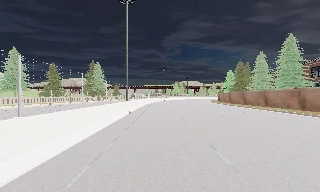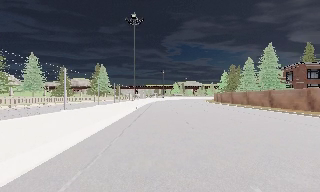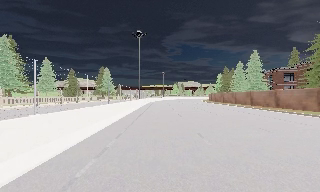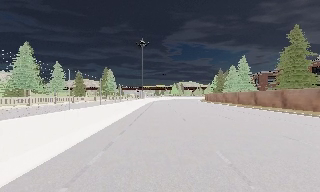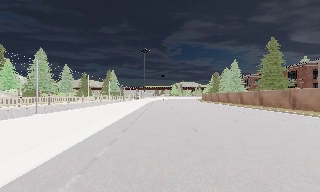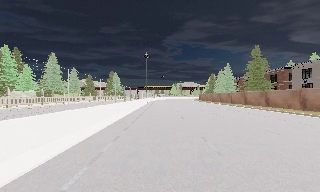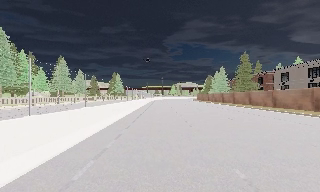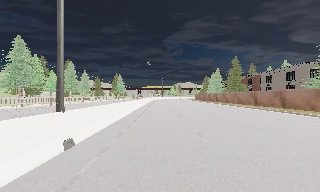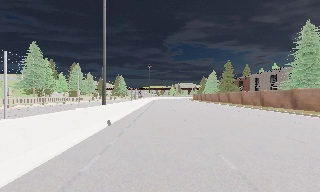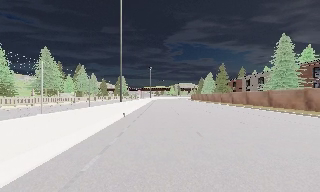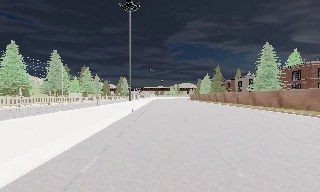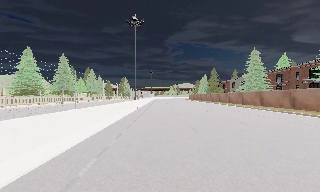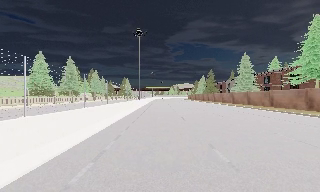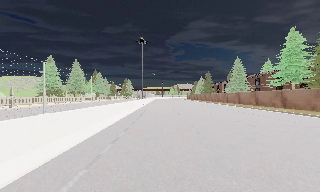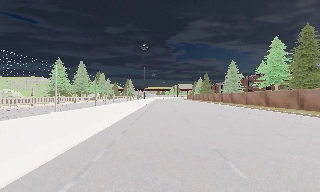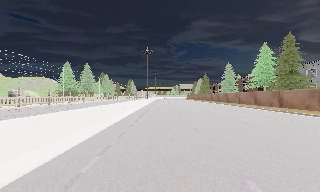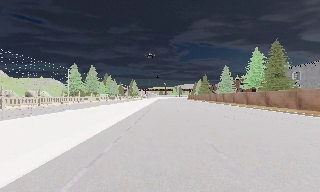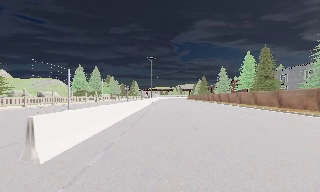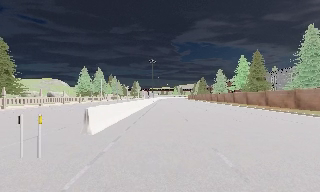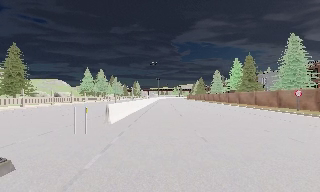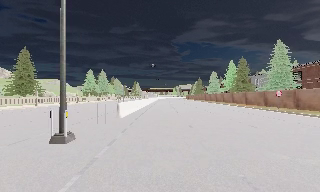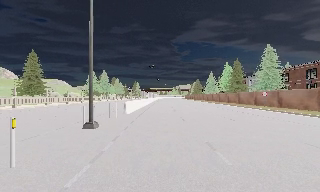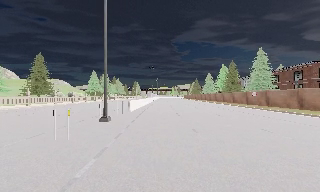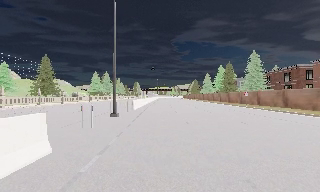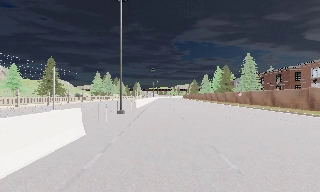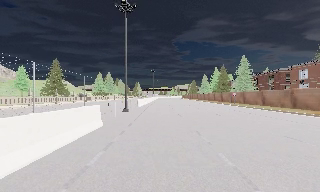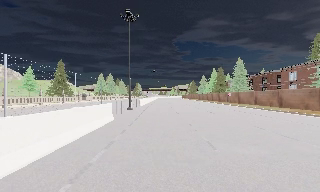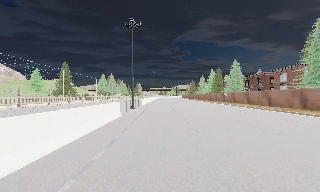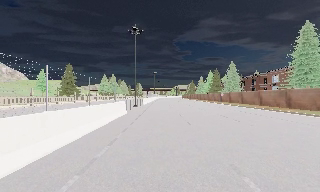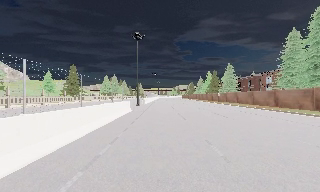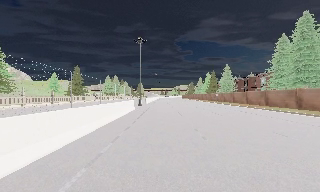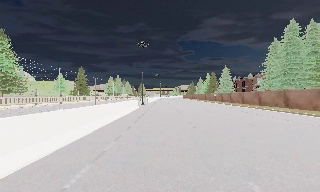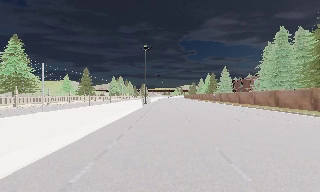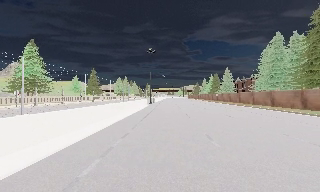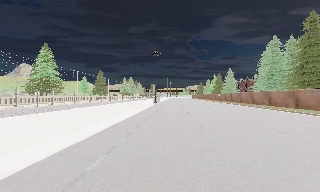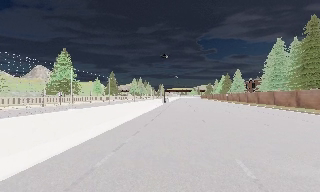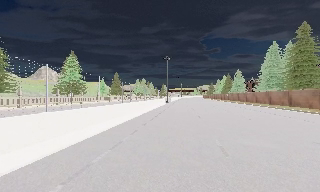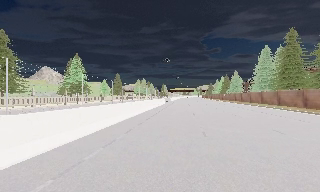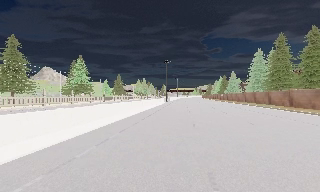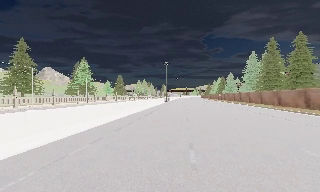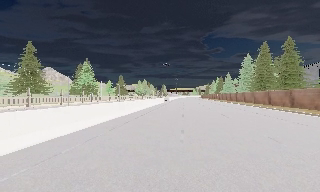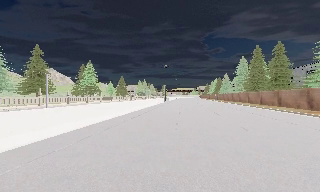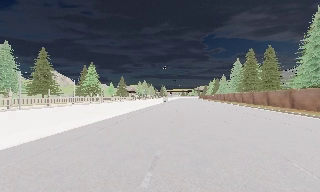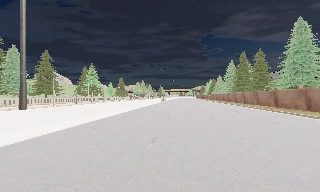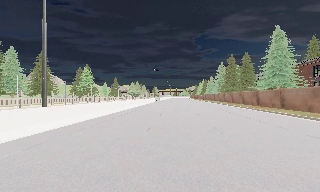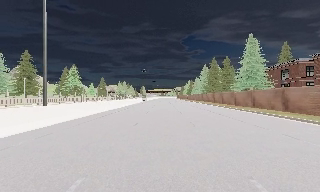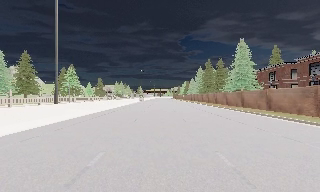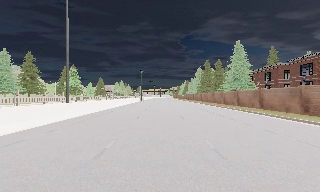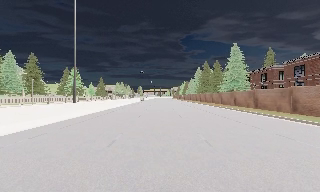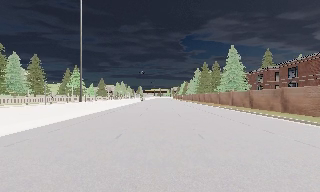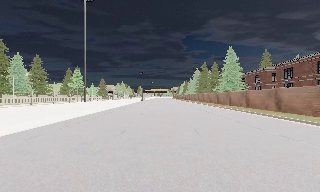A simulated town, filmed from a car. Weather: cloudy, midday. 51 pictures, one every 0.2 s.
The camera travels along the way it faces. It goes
backward.
0.0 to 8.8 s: The camera travels backward, about 130 m, so what stands in front gets smaller. It loses speed.
8.8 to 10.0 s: The camera travels backward, about 8 m, so what stands in front gets smaller. It loses speed.
The film runs backward here.
